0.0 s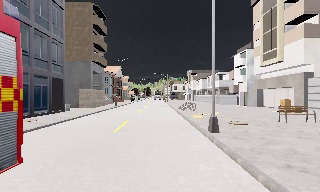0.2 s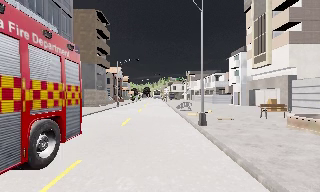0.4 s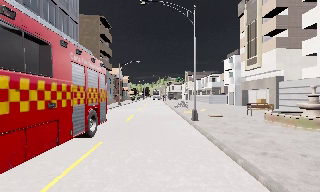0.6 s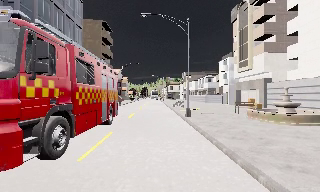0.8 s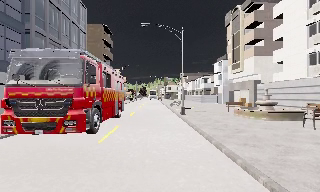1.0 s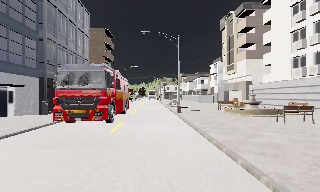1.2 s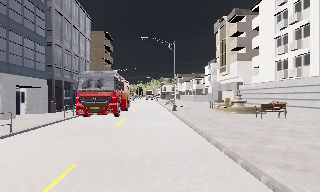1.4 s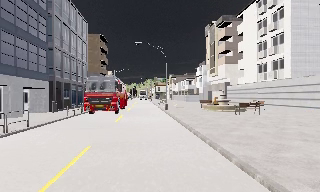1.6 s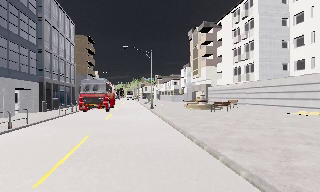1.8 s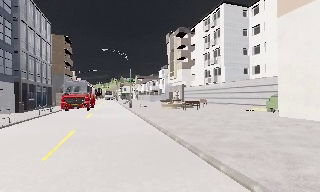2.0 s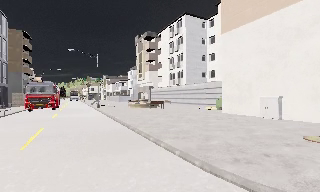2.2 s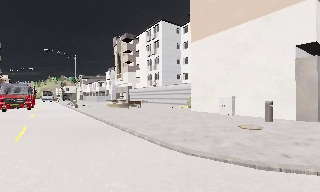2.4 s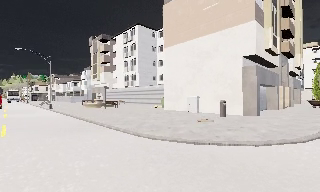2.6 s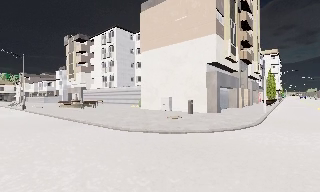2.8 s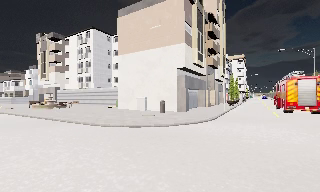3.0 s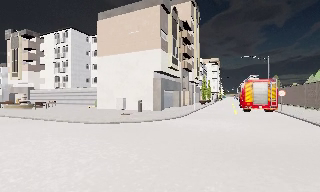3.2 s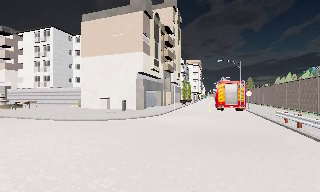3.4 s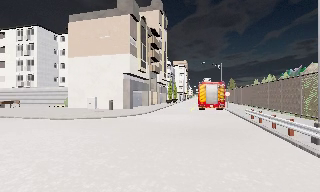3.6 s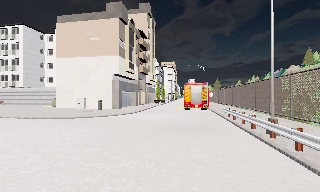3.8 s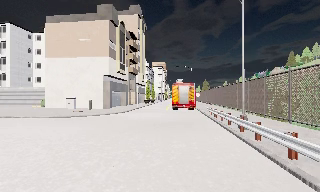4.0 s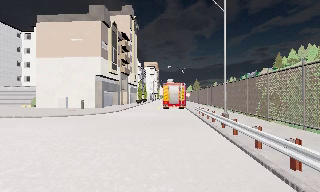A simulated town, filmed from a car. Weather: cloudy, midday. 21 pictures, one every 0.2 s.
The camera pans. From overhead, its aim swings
clockwise.
The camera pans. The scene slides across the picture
to the left.
0.0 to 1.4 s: The camera travels backward, about 11 m, so what stands in front gets smaller.
1.4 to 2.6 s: The camera swings to its right by about 45 degrees, and the scene slides to the left. It travels backward, about 10 m.
2.6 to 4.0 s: The scene slides to the left, as the camera pans about 35 degrees to its right. It travels backward, about 9 m. It loses speed.
The film runs backward here.
